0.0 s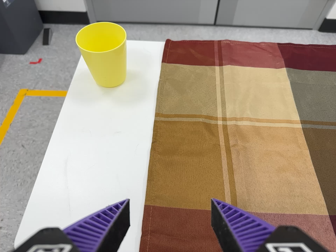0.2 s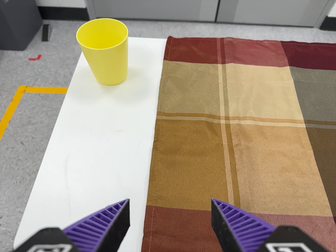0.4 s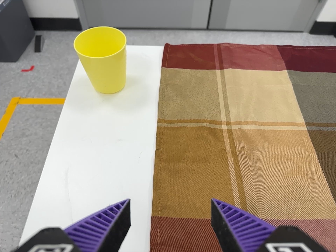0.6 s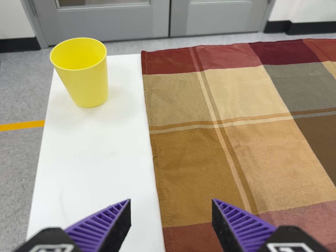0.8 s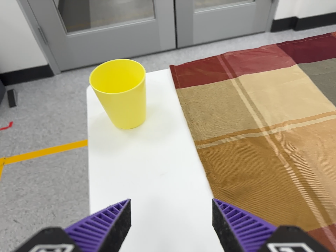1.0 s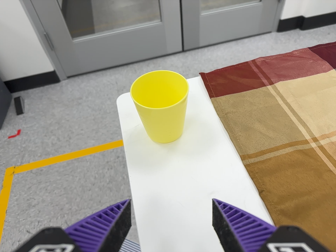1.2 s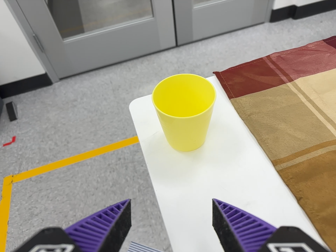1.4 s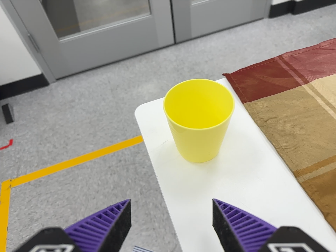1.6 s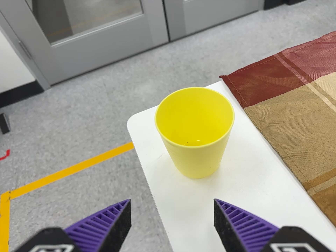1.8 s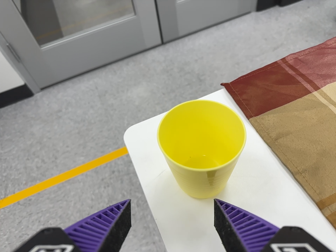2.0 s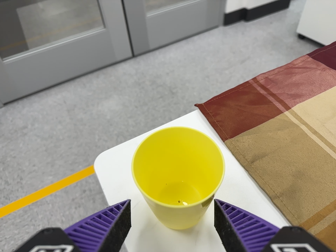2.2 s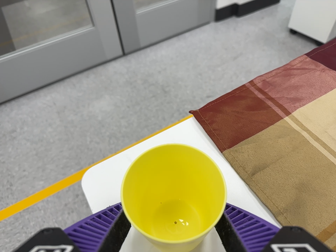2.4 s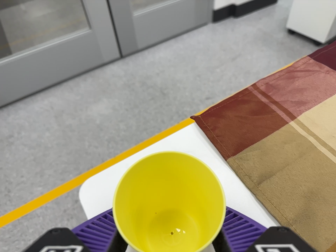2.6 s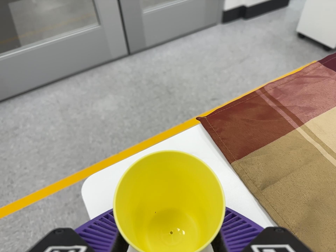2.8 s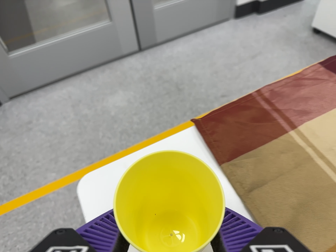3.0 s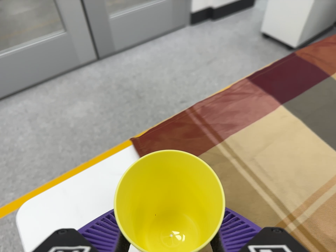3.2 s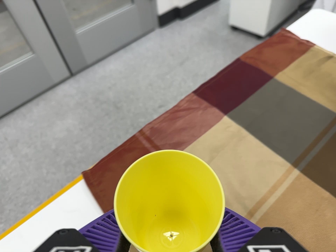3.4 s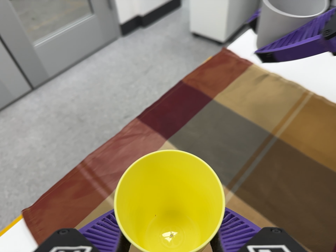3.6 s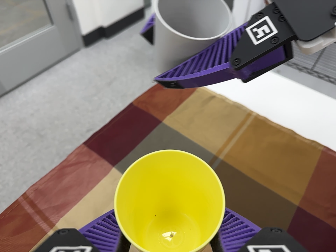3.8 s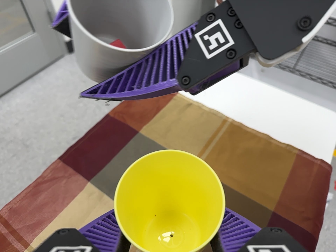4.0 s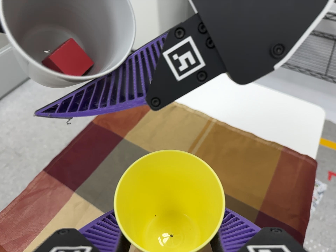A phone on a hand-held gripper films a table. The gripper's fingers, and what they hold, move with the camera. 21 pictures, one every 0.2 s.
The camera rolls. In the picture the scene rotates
counterclockwise.
0.0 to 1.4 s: The camera travels to its left and forward, about 24 cm, so close, fixed things drift to the right. It rolls about its line of sight by about 20 degrees, and the scene rotates counterclockwise.
1.4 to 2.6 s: The camera travels forward and toward the top of its view, about 12 cm, so what stands in front looms larger.
2.6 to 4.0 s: The camera pans to its right by about 20 degrees. It travels to its right and toward the top of its view, about 34 cm, so close, fixed things drift to the left. It rolls about its line of sight by about 25 degrees, and the scene rotates counterclockwise.
The film runs forward here.
